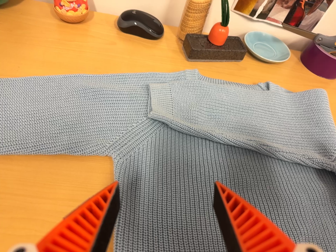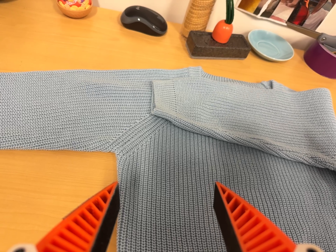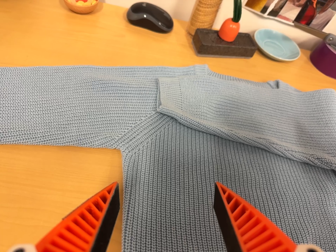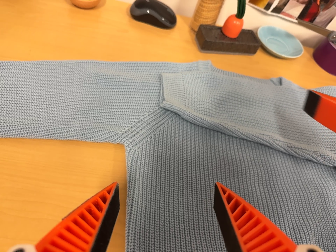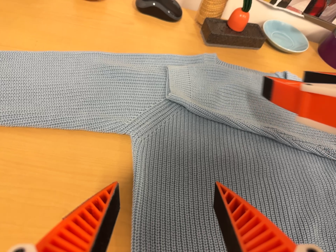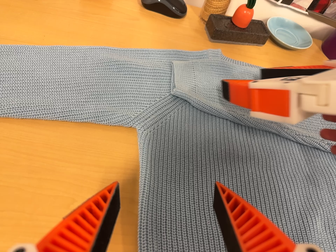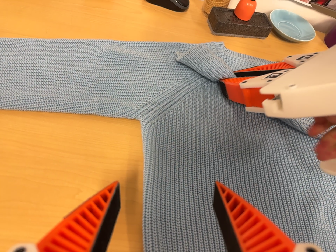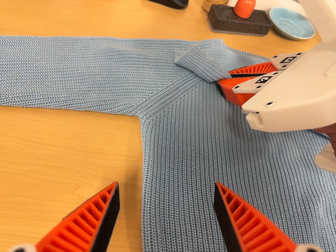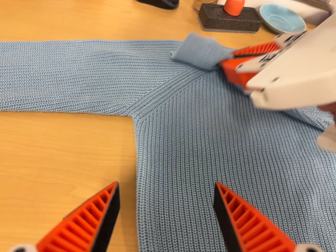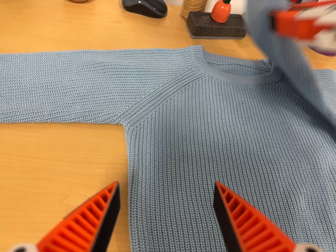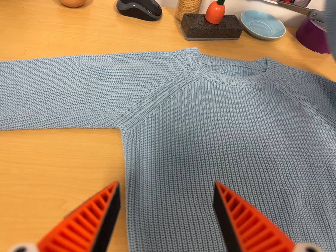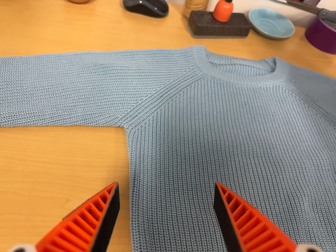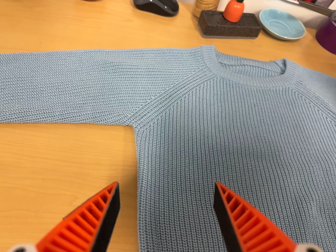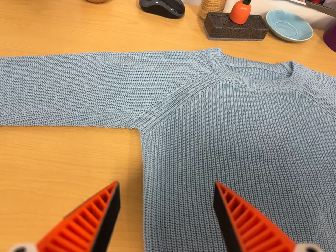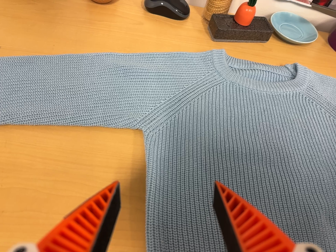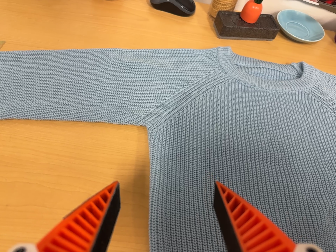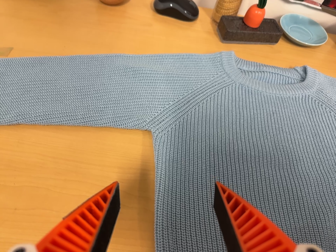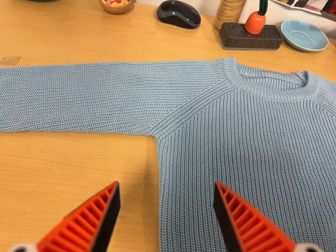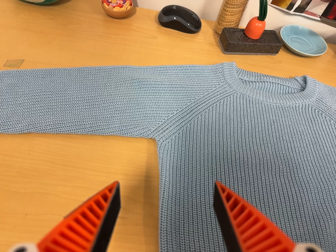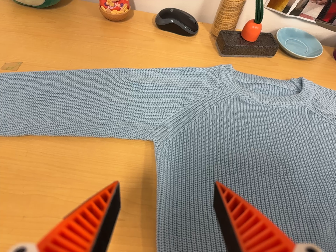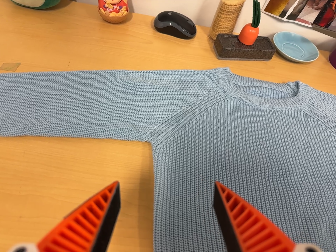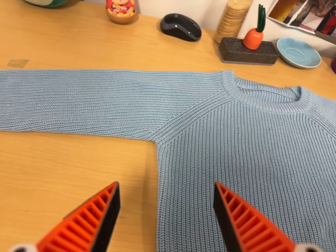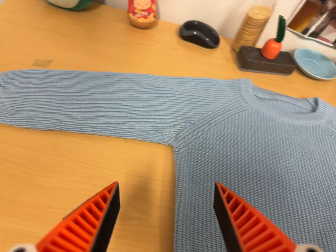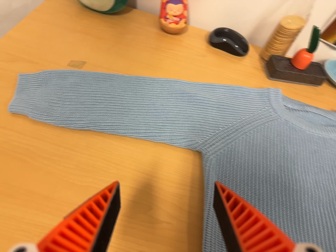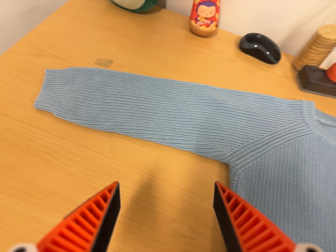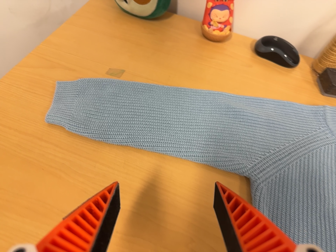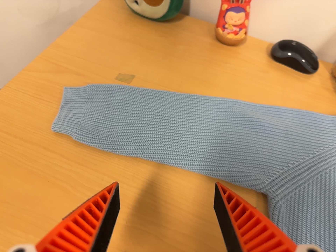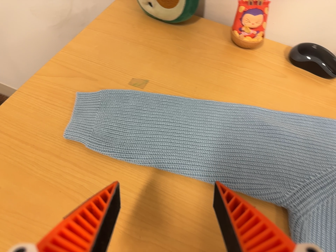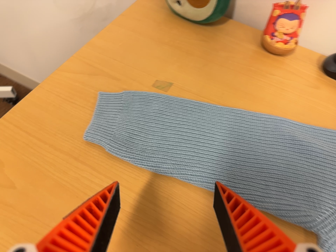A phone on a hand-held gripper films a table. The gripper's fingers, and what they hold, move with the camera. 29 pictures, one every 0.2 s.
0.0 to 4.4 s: The camera travels to its left and backward, about 8 cm, so close, fixed things drift to the right.
4.4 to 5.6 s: The camera pans to its left by about 15 degrees. It travels to its left, forward and toward the top of its view, about 14 cm, so close, fixed things drift to the right. It rolls about its line of sight by about 10 degrees, and the scene rotates clockwise.
The film runs backward here.
